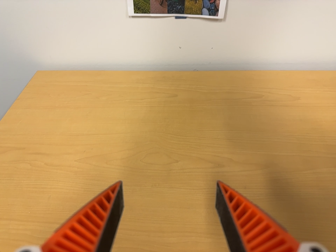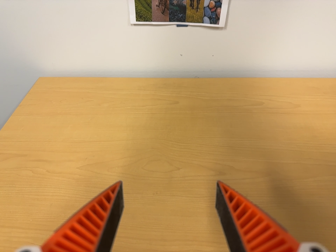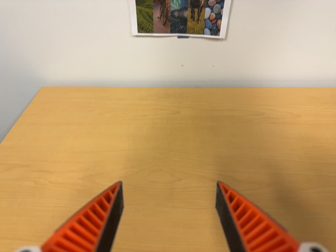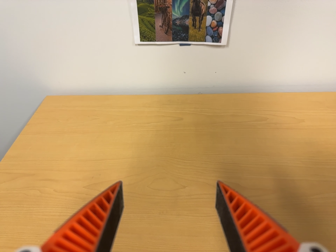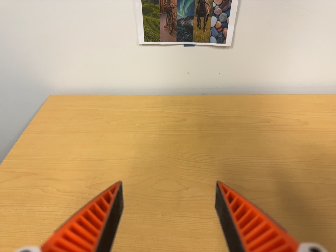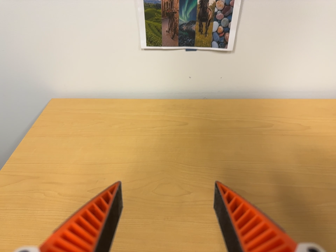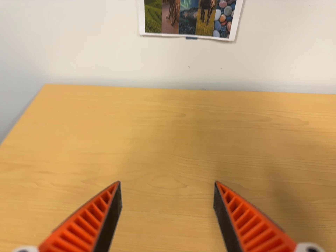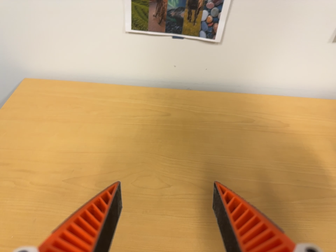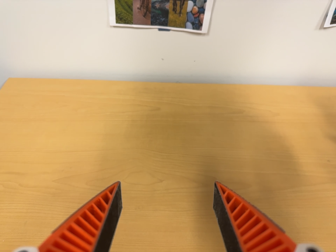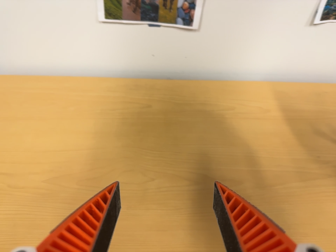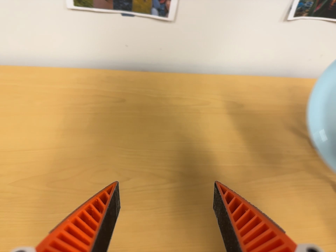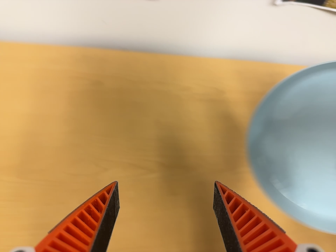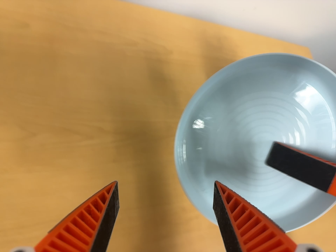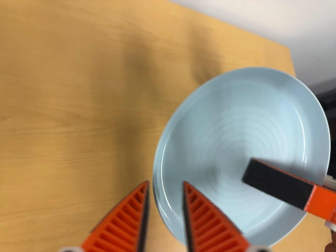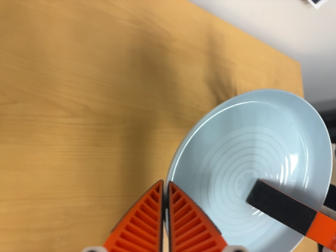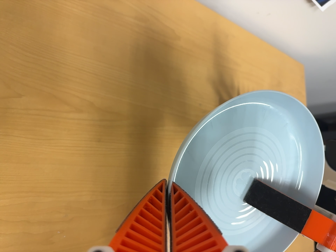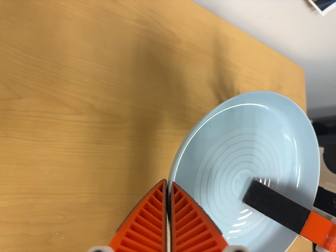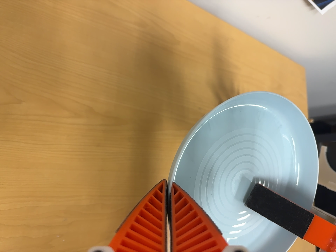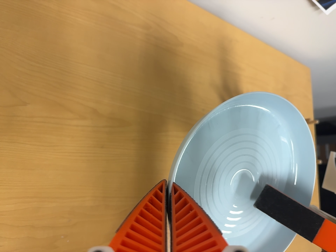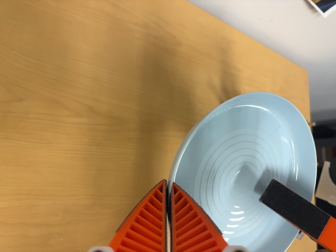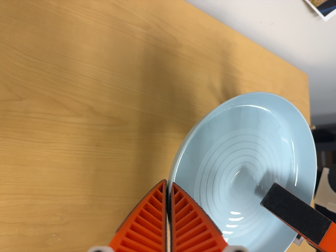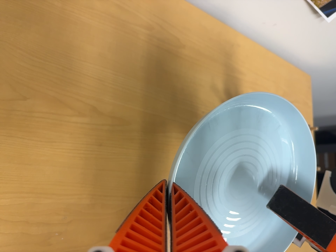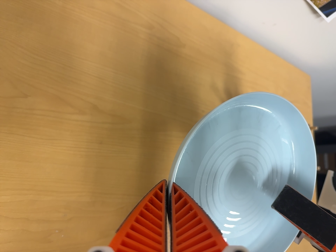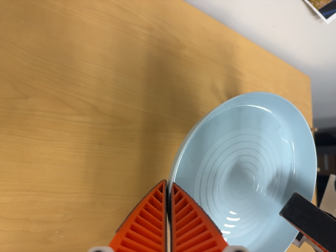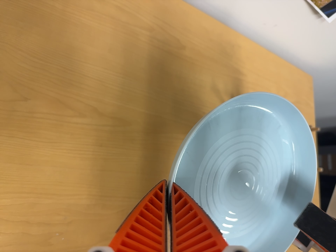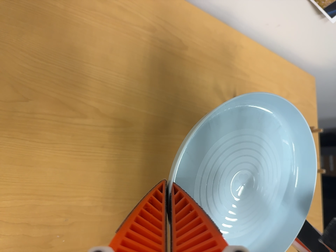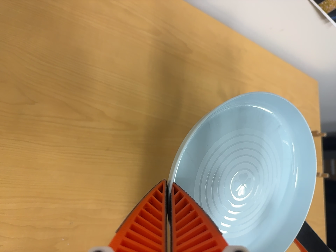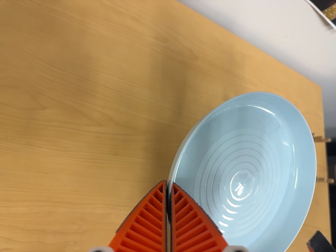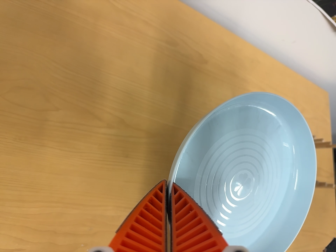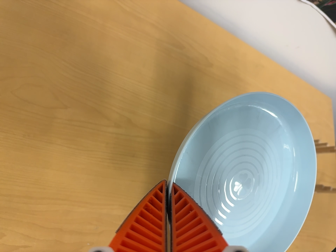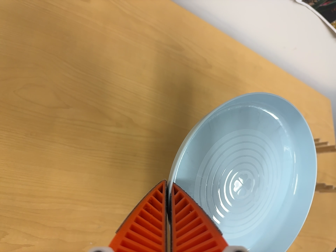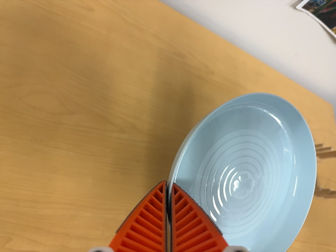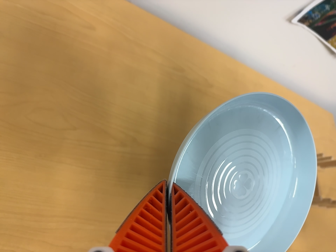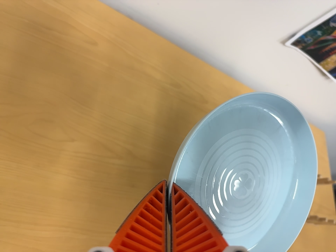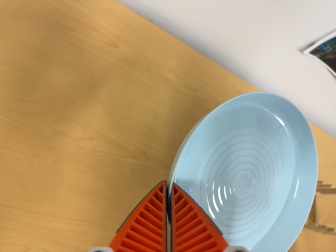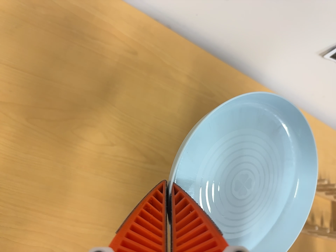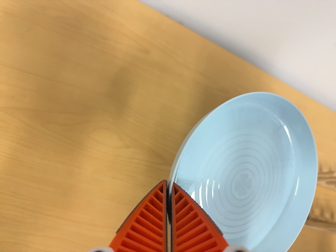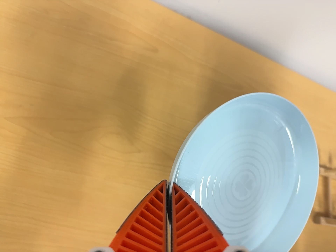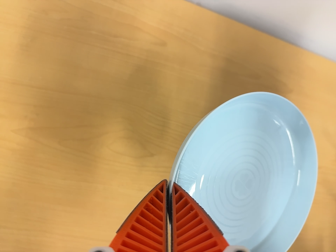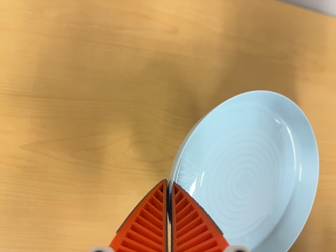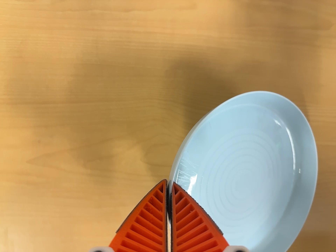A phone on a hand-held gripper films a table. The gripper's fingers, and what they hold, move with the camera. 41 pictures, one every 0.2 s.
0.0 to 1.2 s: The camera shifts only a little, or ends up much as it began.
1.2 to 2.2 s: The scene slides to the left, as the camera pans about 20 degrees to its right. It travels toward the top of its view, about 8 cm. Its aim tips toward the bottom of its view by about 15 degrees.
2.2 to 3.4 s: The camera swings to its right by about 20 degrees, and the scene slides to the left. It travels toward the top of its view and to its left, about 8 cm. Its aim tips toward the bottom of its view by about 15 degrees. It rolls about its line of sight by about 15 degrees, and the scene rotates clockwise.
3.4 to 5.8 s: The camera shifts only a little, or ends up much as it began.
5.8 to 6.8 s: The camera travels backward, about 5 cm, so what stands in front gets smaller.
6.8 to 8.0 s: The scene slides to the right, as the camera pans about 20 degrees to its left. It travels toward the top of its view and forward, about 20 cm. Its aim tips toward the bottom of its view by about 20 degrees. It rolls about its line of sight by about 15 degrees, and the scene rotates counterclockwise.
The film runs backward here.
